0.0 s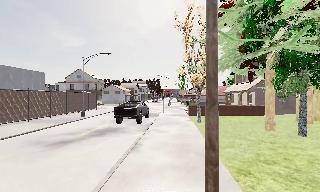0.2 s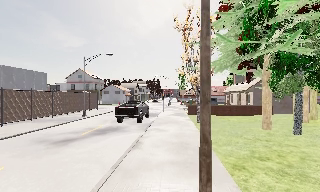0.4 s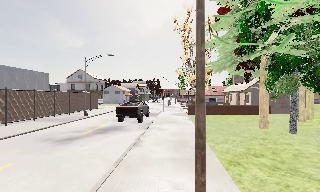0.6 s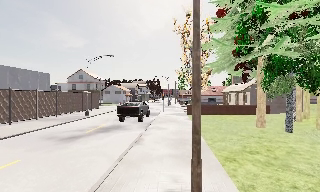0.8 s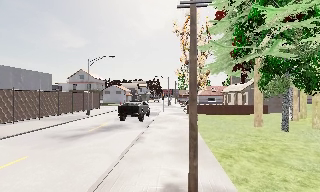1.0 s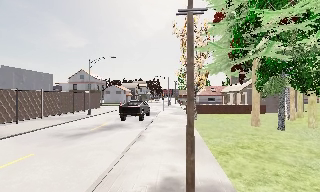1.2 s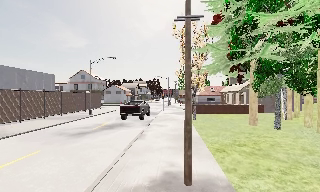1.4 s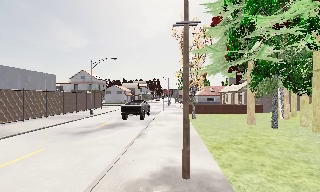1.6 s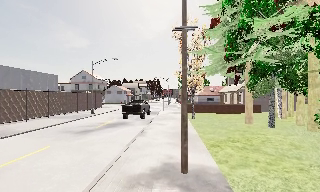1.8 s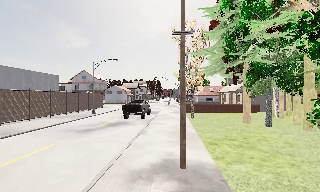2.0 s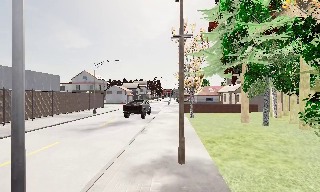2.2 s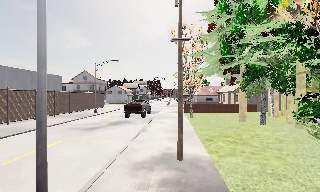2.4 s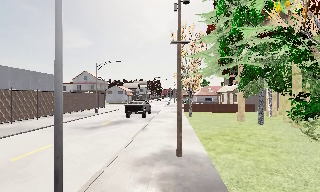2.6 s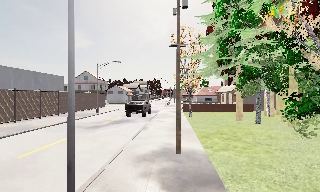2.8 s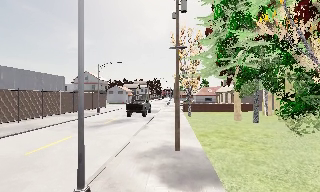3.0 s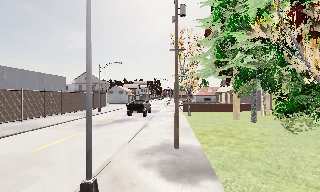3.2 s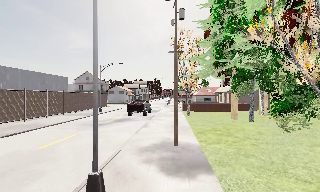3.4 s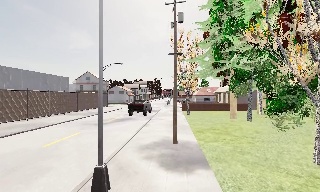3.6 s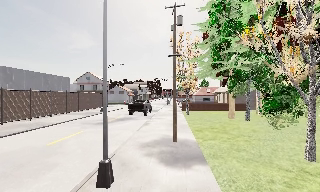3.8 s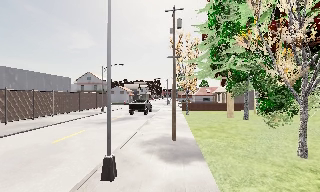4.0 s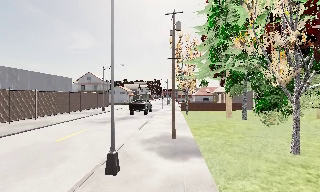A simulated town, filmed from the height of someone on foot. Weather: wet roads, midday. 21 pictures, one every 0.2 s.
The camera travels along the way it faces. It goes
backward.
0.0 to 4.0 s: The camera travels backward, about 7 m, so what stands in front gets smaller.
The film runs backward here.
